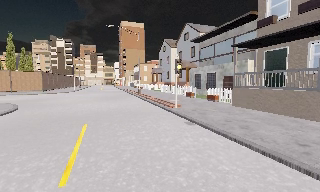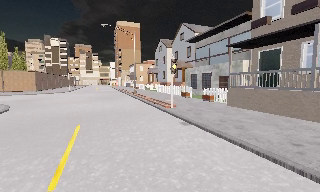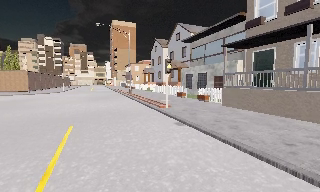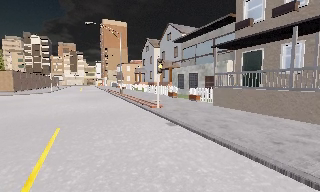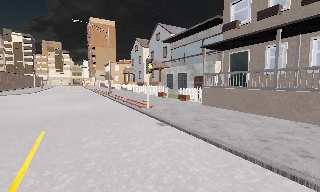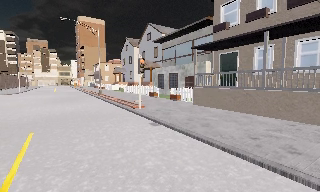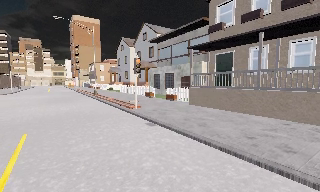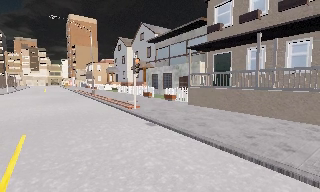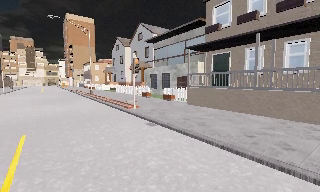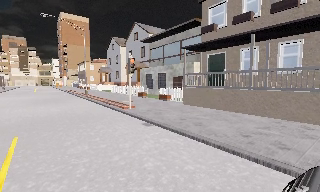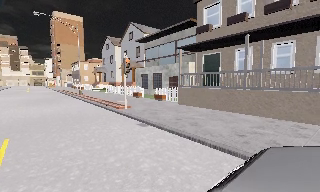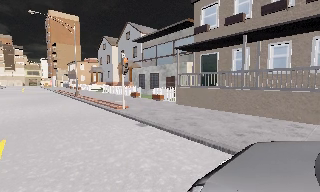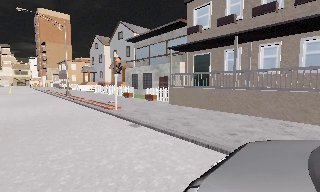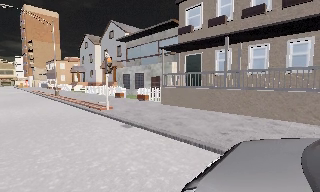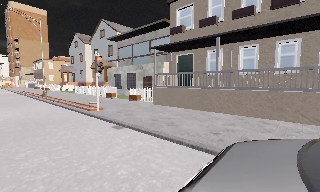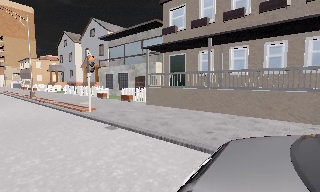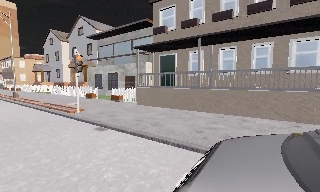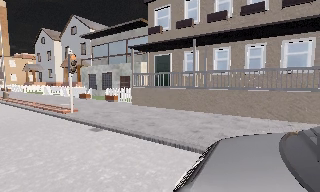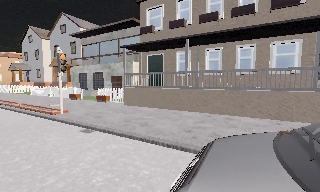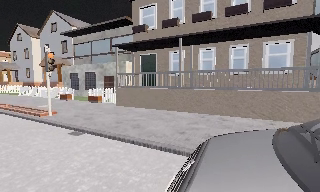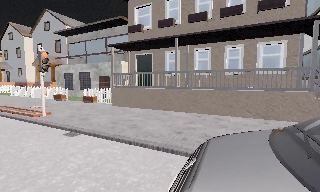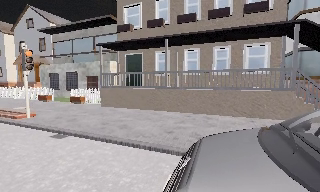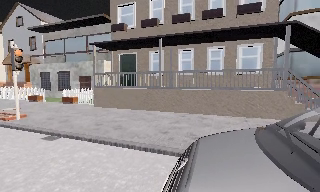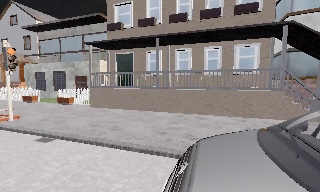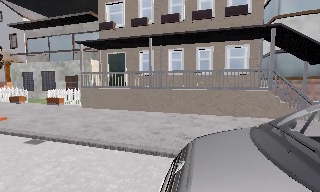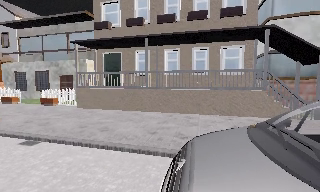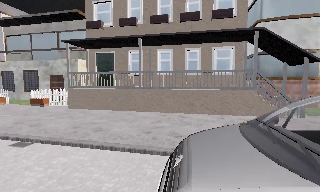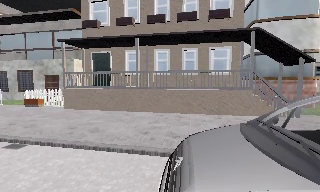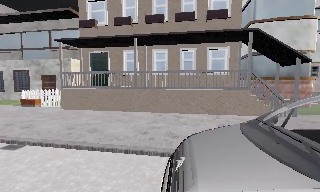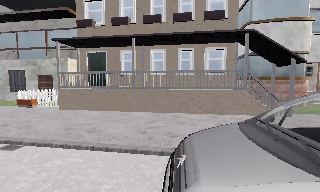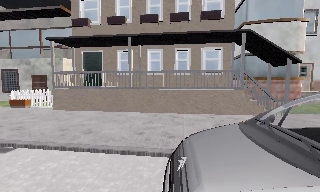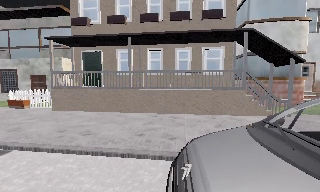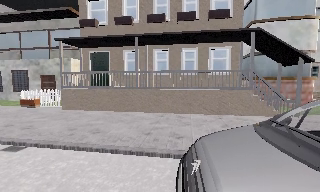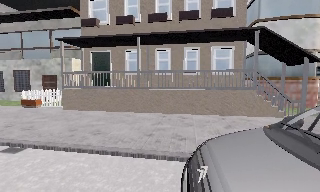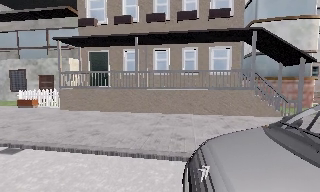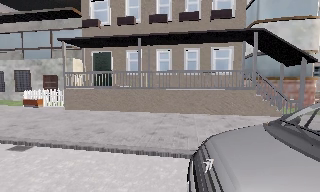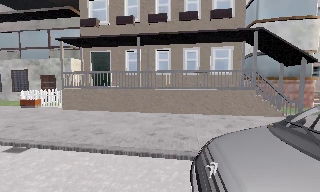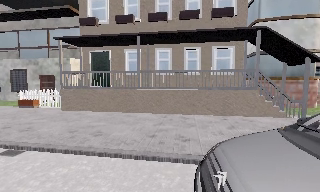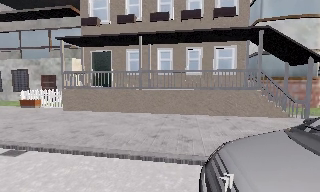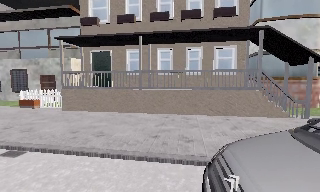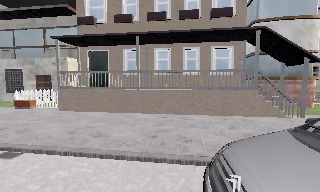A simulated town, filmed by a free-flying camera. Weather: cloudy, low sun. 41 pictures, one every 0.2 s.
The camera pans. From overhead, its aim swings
clockwise.
The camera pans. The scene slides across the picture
to the left.
0.0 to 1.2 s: The camera swings to its right by about 15 degrees, and the scene slides to the left.
1.2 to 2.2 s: The camera shifts only a little, or ends up much as it began.
2.2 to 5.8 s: The camera swings to its right by about 40 degrees, and the scene slides to the left. It travels to its left, about 0.5 m.
5.8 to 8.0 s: The camera shifts only a little, or ends up much as it began.
The film runs forward here.
